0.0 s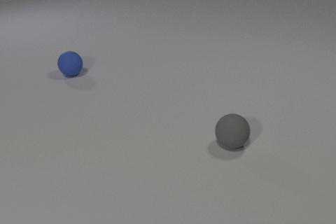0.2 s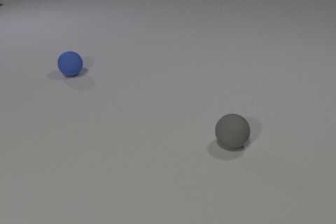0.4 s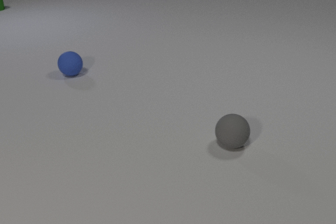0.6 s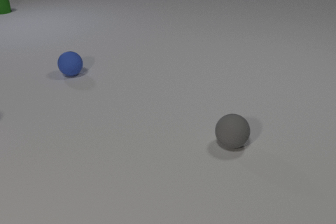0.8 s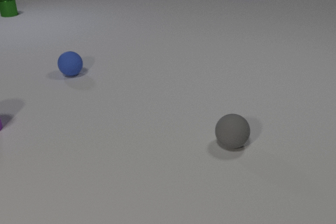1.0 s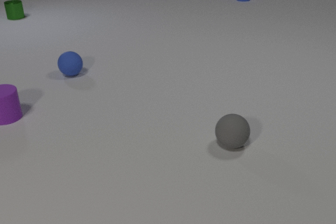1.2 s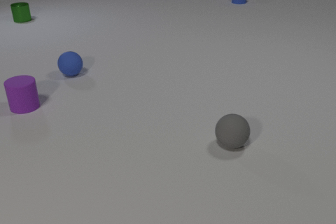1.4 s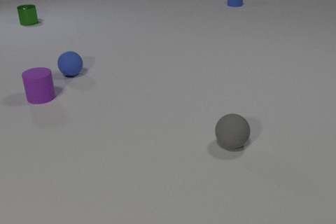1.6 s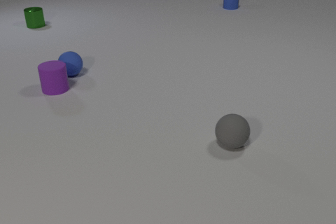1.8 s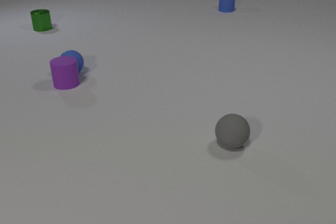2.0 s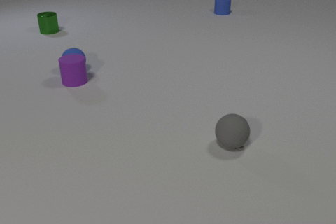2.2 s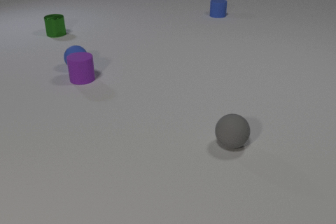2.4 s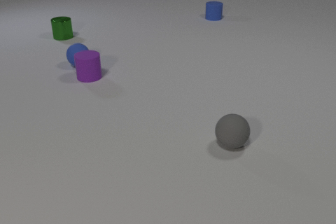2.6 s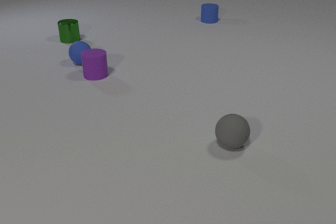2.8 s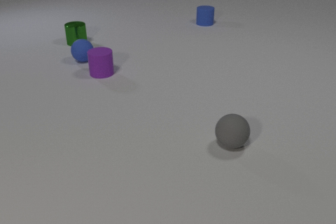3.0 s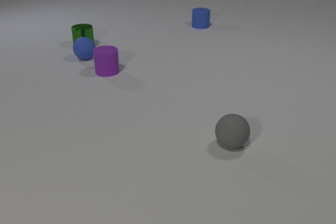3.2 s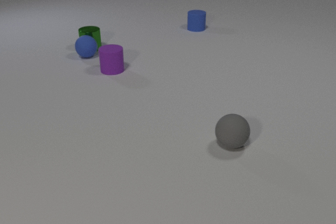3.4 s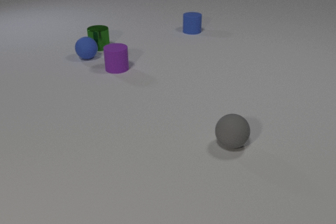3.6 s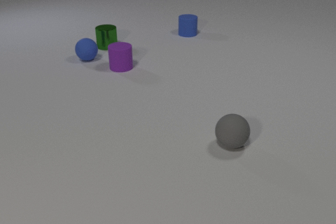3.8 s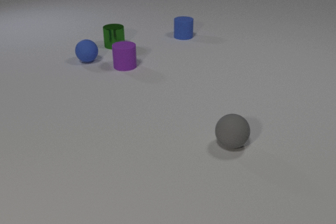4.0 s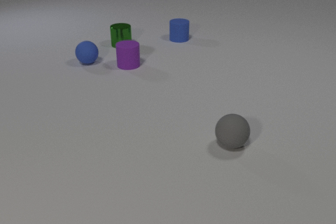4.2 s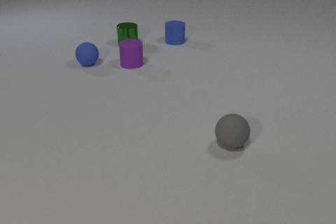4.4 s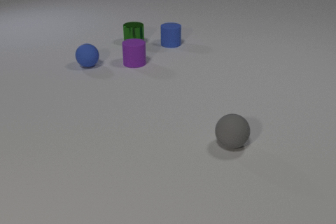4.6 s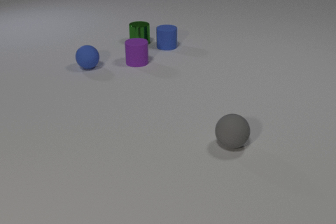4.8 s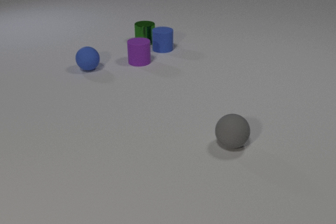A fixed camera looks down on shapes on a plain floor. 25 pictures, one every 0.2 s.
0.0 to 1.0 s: The purple rubber cylinder comes in at the left edge, slides to the right and away from the camera. The green metal cylinder comes in at the left edge, slides toward the camera and to the right. The blue rubber cylinder comes in at the top edge, slides toward the camera.
1.0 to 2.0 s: The purple rubber cylinder slides to the right and away from the camera. The blue rubber sphere rolls away from the camera. The green metal cylinder slides toward the camera and to the right. The blue rubber cylinder slides toward the camera. The purple rubber cylinder and the blue rubber sphere collide.
2.0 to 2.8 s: The purple rubber cylinder slides to the right and away from the camera. The blue rubber sphere rolls away from the camera. The green metal cylinder slides toward the camera and to the right. The blue rubber cylinder slides toward the camera and to the left.
2.8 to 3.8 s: The purple rubber cylinder slides to the right and away from the camera. The blue rubber sphere moves, and ends about where it began. The green metal cylinder slides to the right and toward the camera. The blue rubber cylinder slides toward the camera and to the left. The blue rubber sphere and the green metal cylinder collide.
3.8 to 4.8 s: The purple rubber cylinder slides to the right and away from the camera. The blue rubber sphere rolls toward the camera. The green metal cylinder slides to the right. The blue rubber cylinder slides toward the camera and to the left.
How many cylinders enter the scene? 3.
What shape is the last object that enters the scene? cylinder.
Are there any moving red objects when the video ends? no.
